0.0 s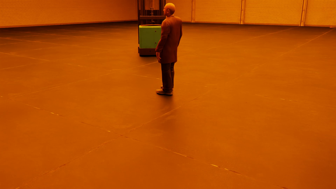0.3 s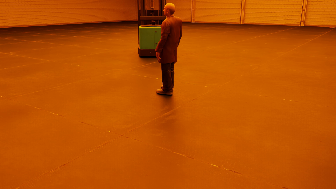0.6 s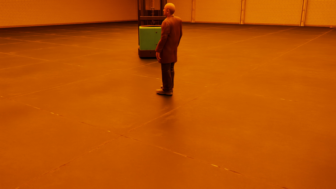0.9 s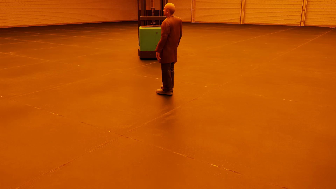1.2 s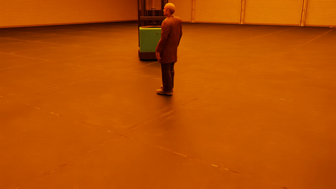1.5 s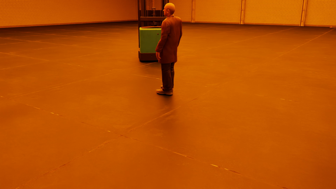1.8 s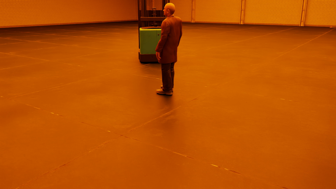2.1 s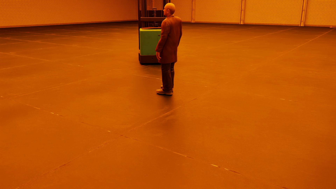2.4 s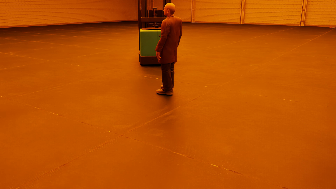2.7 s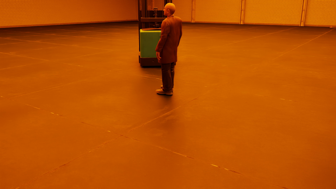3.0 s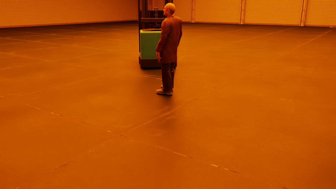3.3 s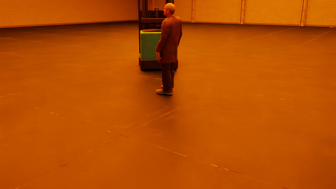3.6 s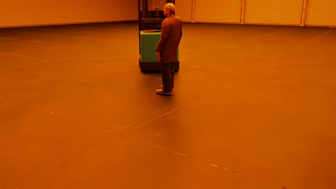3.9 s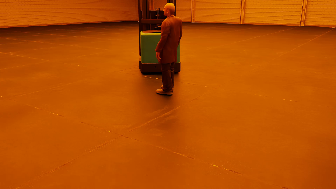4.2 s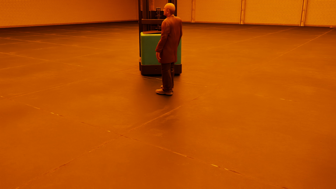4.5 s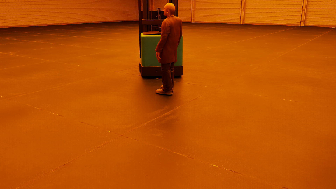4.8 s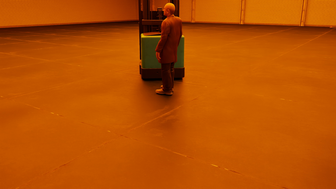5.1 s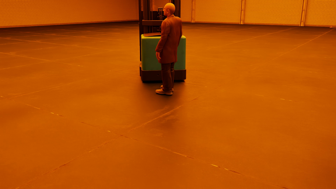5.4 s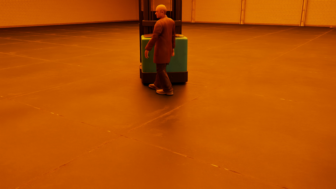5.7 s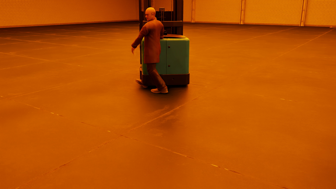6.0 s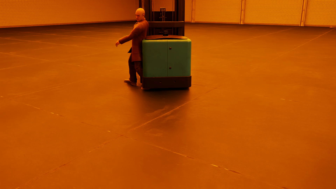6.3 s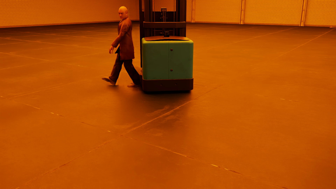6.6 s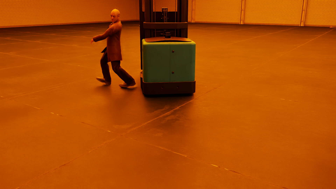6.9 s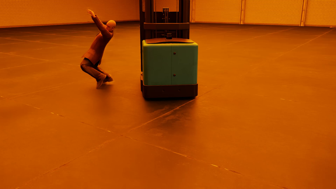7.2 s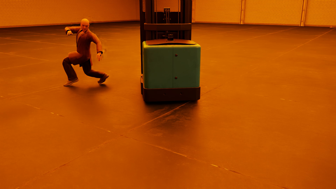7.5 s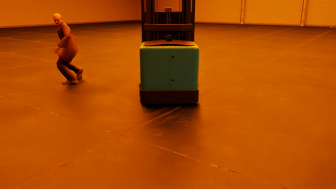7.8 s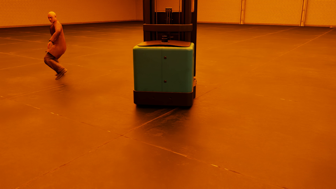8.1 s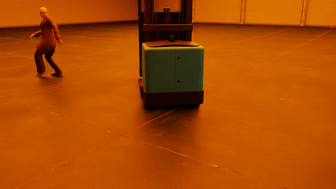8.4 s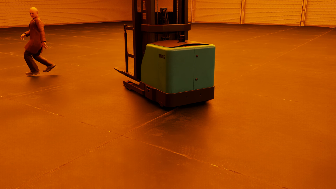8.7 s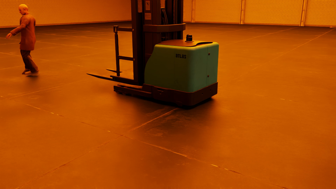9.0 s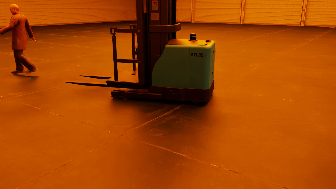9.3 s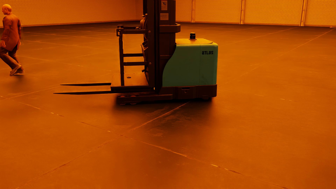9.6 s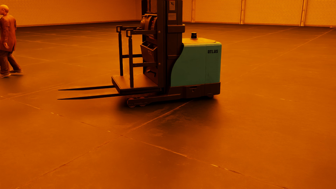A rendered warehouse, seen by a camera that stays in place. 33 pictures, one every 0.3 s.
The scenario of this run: Near miss between a forklift and a person.
